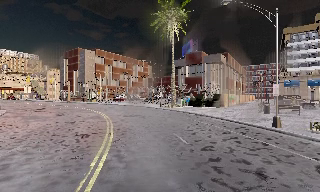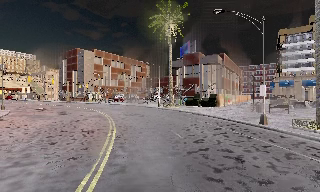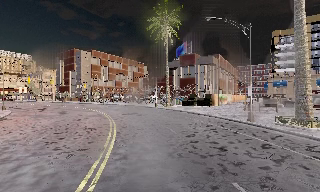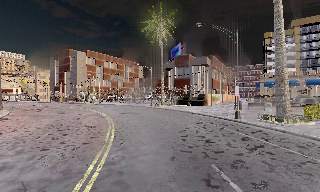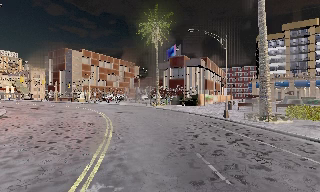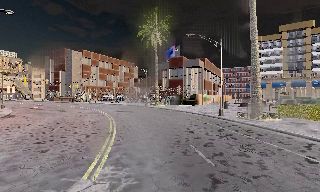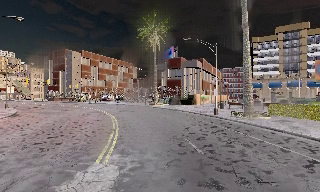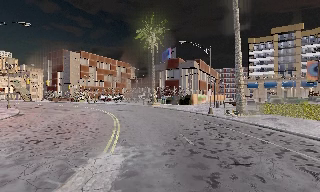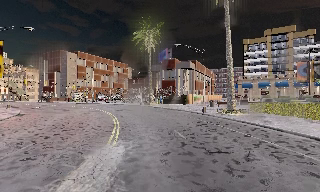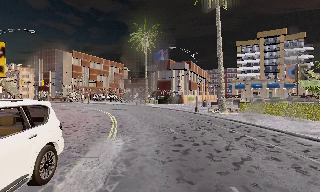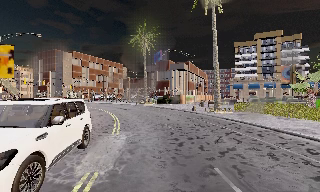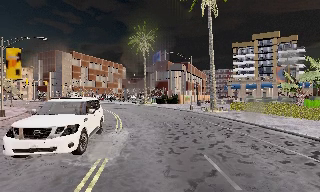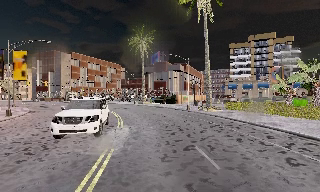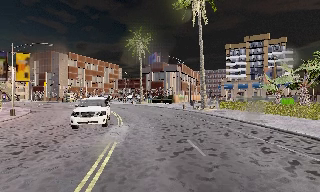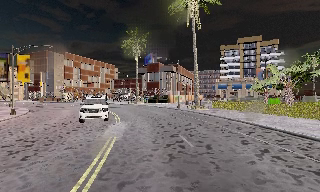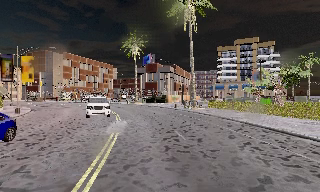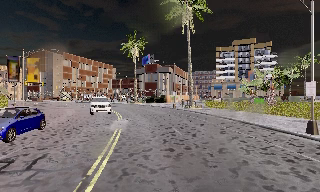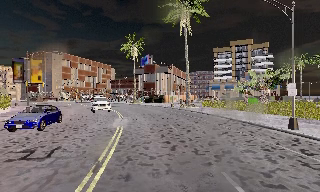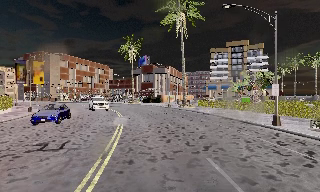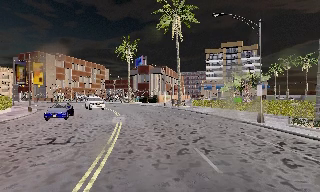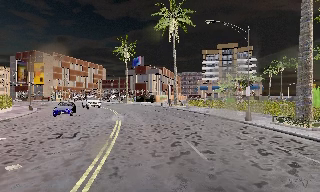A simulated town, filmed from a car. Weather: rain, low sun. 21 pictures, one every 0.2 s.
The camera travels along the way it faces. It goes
backward.
0.0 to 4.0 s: The camera pans to its right, which is clockwise from overhead, by about 15 degrees. It travels backward, about 20 m, so what stands in front gets smaller.
The film runs backward here.
